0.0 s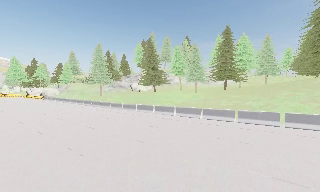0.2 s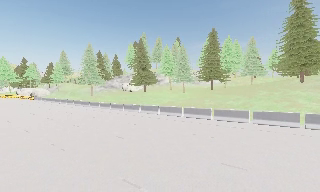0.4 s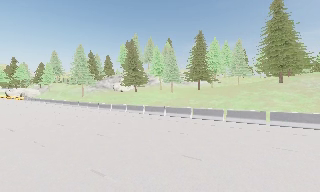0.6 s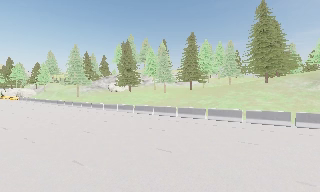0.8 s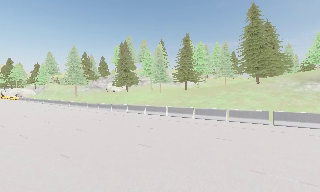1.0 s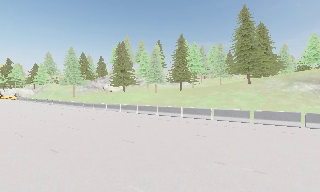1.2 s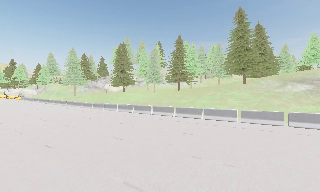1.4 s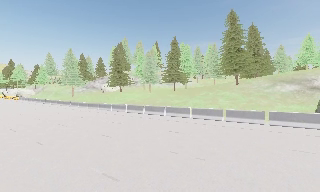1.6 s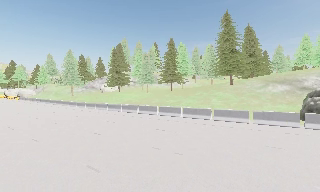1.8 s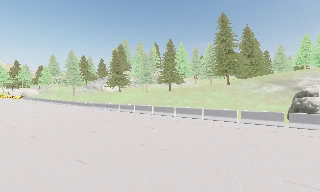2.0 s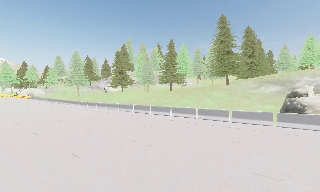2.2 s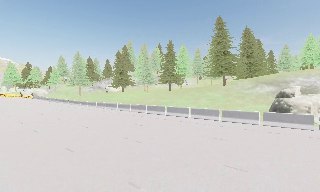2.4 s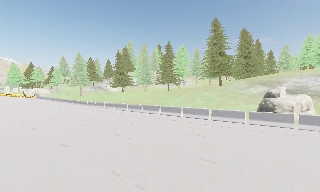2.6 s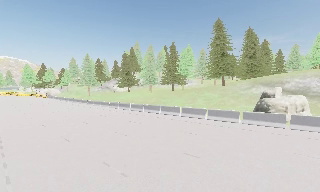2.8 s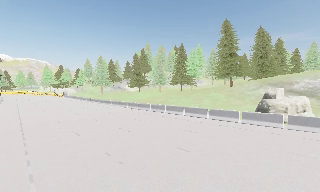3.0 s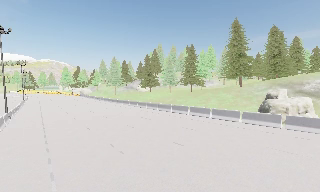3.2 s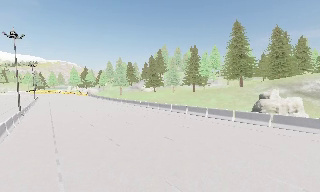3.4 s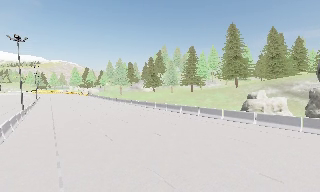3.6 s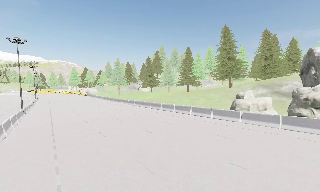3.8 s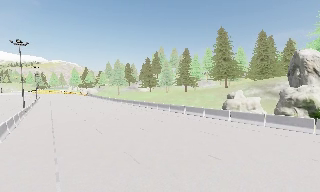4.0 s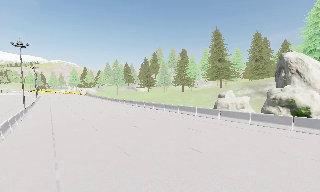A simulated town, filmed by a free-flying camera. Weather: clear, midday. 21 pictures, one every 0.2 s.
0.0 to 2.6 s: The camera travels to its right and backward, about 19 m, so close, fixed things drift to the left.
2.6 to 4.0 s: The camera pans to its left, which is counterclockwise from overhead, by about 10 degrees. It travels backward and to its right, about 10 m, so what stands in front gets smaller.
The film runs backward here.
